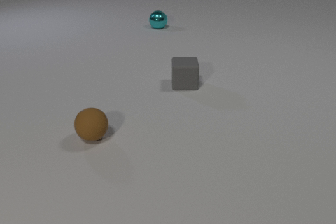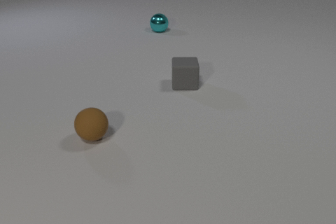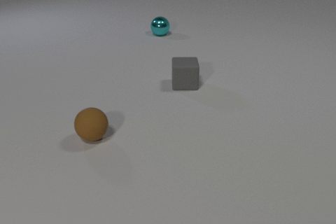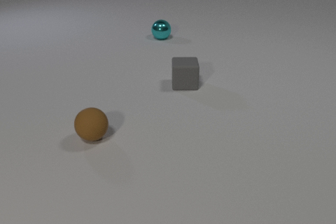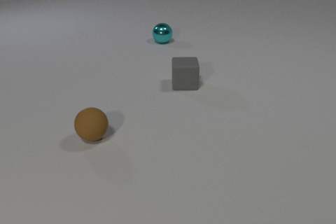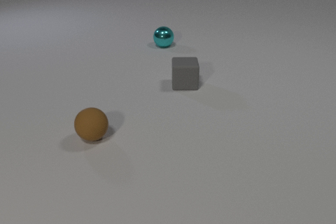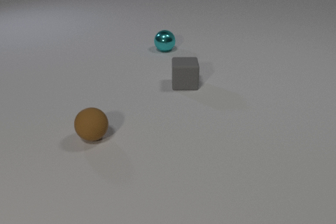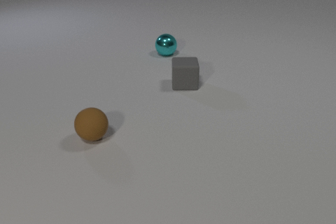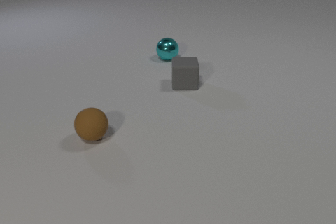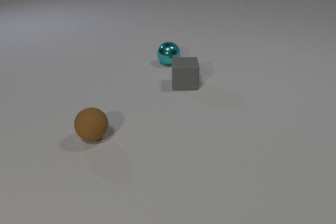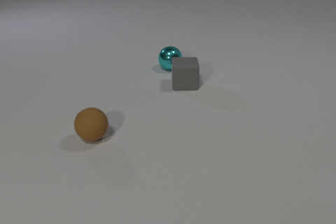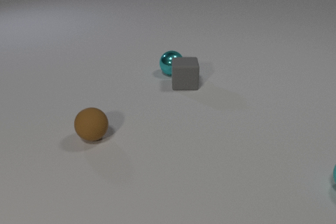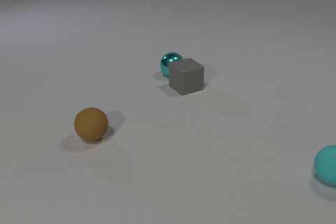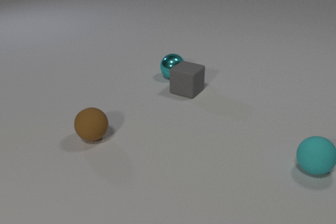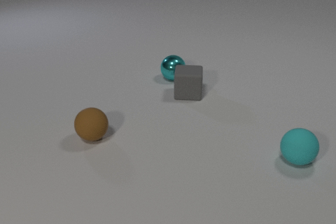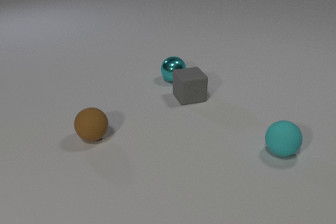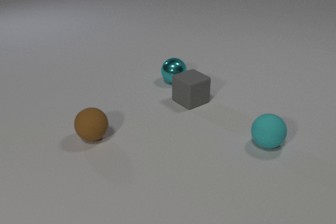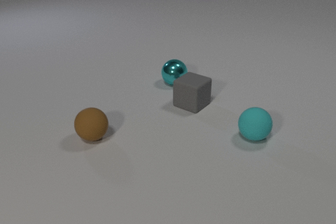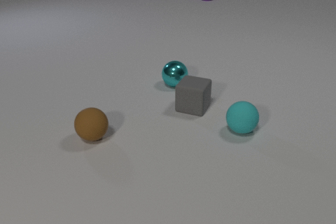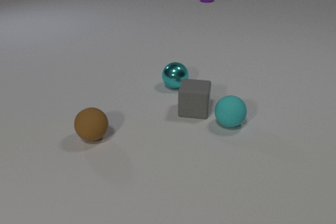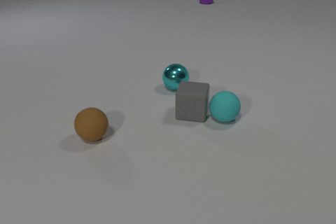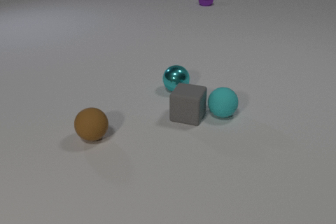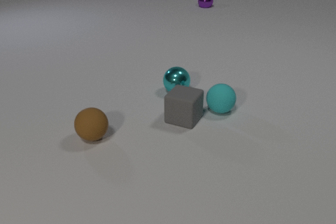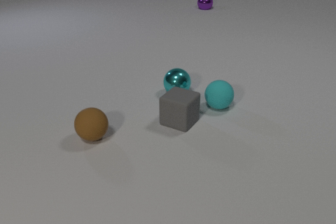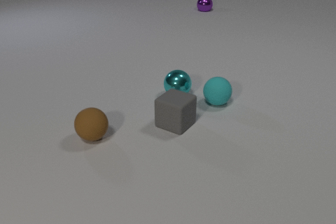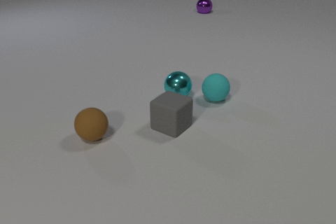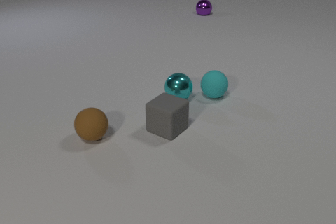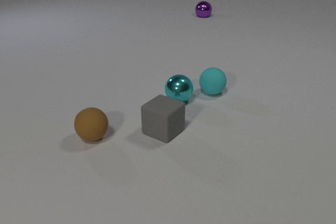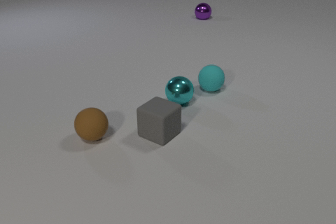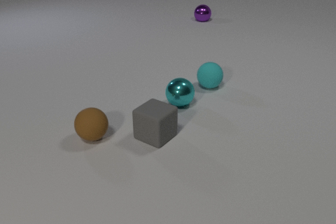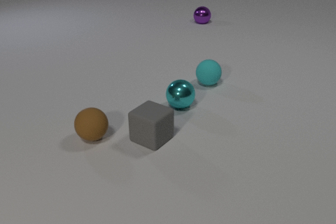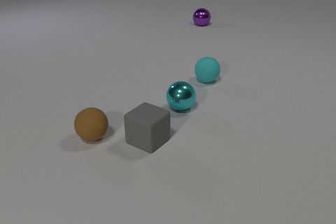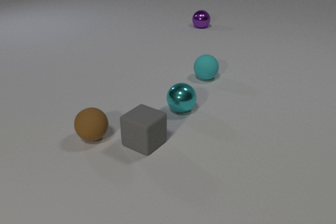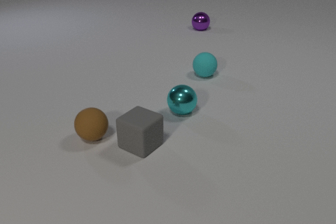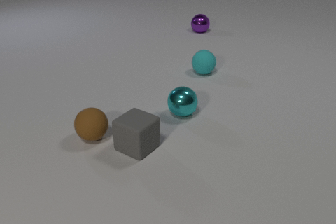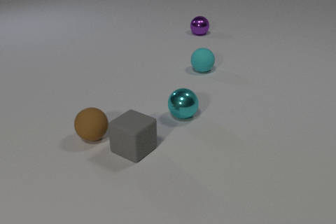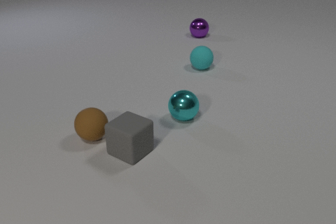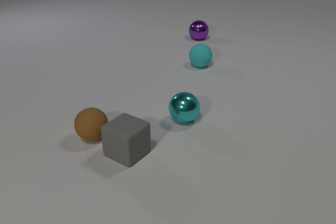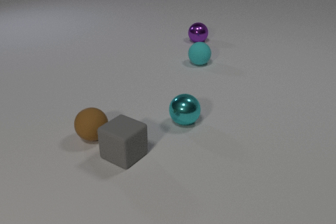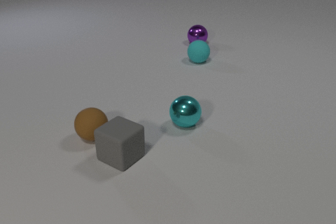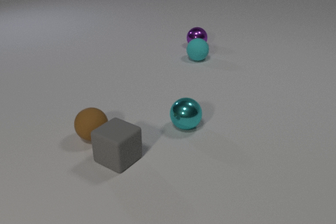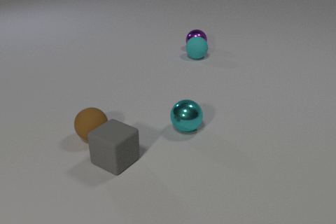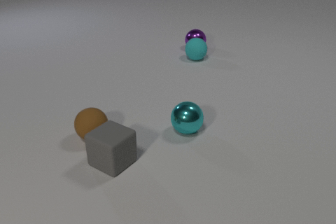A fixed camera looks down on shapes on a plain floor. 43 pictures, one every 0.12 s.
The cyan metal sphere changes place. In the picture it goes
toward the camera.
The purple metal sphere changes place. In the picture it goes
toward the camera.
0.00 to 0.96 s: The cyan metal sphere rolls toward the camera.
0.96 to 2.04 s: The cyan metal sphere rolls toward the camera. The gray rubber cube slides toward the camera, spins so that its near face slides to the right, counterclockwise seen from above. The cyan rubber sphere comes in at the right edge, rolls to the left and away from the camera. The purple metal sphere comes in at the top edge. The cyan metal sphere and the gray rubber cube collide.
2.04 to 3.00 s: The cyan metal sphere rolls toward the camera. The gray rubber cube slides toward the camera and to the left. The cyan rubber sphere rolls away from the camera and to the left. The purple metal sphere rolls toward the camera. The gray rubber cube and the cyan rubber sphere collide.
3.00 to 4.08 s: The cyan metal sphere rolls toward the camera. The gray rubber cube slides toward the camera and to the left. The cyan rubber sphere rolls away from the camera. The purple metal sphere rolls toward the camera.
4.08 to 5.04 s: The cyan metal sphere rolls toward the camera. The gray rubber cube slides to the left and toward the camera. The cyan rubber sphere rolls away from the camera. The purple metal sphere rolls toward the camera. The cyan rubber sphere and the purple metal sphere collide.
How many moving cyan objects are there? 2.
What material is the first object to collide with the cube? metal.
What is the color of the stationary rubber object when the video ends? brown.
